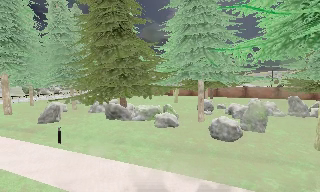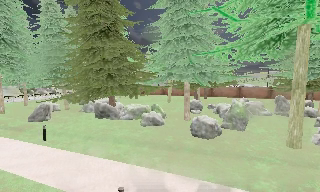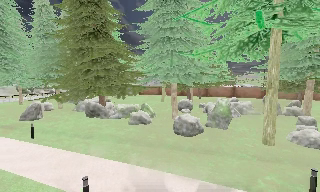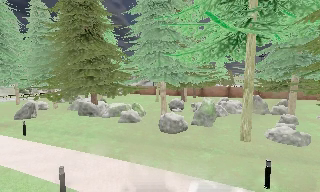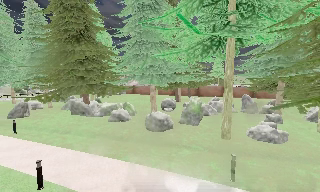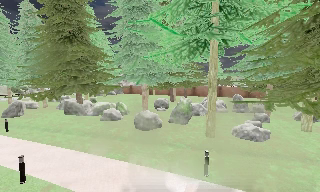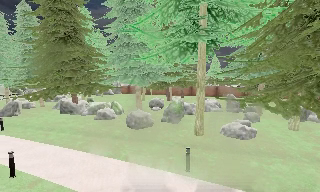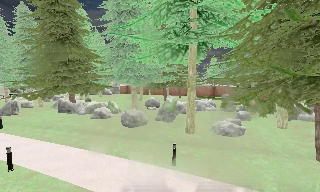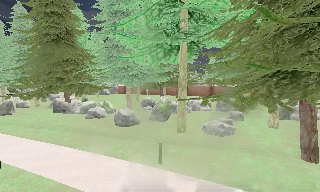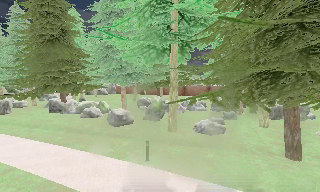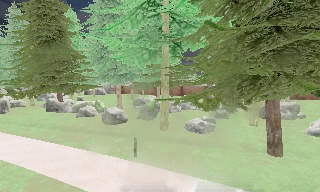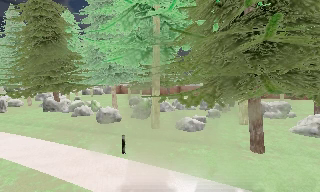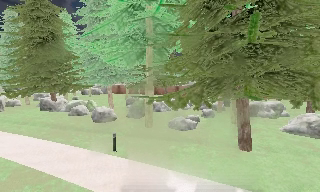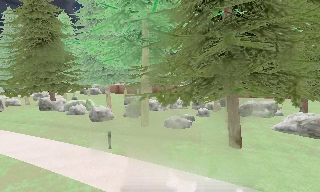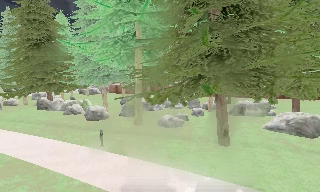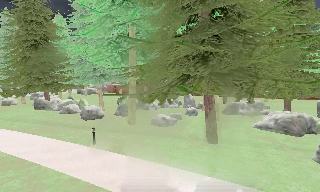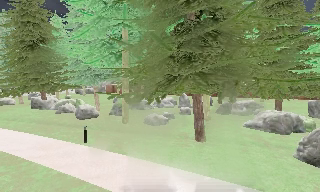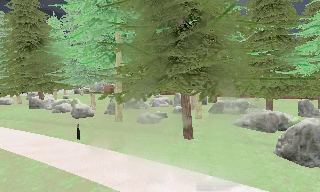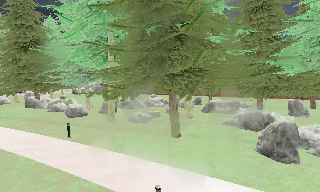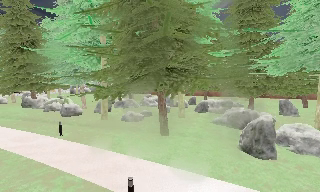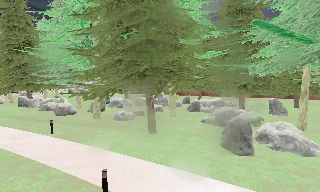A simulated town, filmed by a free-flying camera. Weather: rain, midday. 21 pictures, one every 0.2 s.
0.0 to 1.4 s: The camera travels to its right and backward, about 6 m, so close, fixed things drift to the left. It loses speed.
1.4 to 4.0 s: The camera travels to its right and backward, about 8 m, so close, fixed things drift to the left.
The film runs backward here.
